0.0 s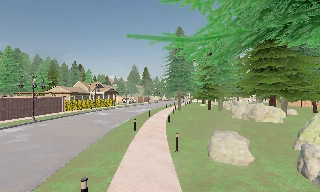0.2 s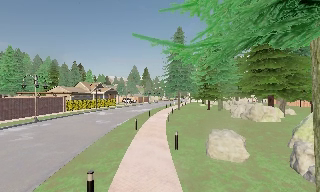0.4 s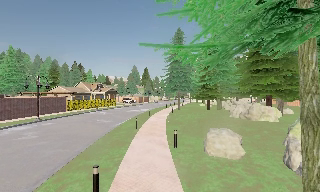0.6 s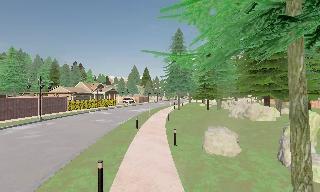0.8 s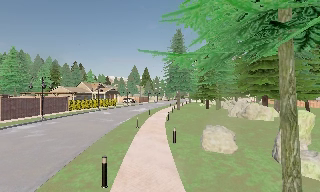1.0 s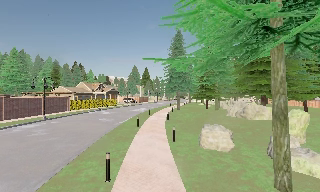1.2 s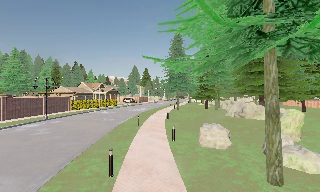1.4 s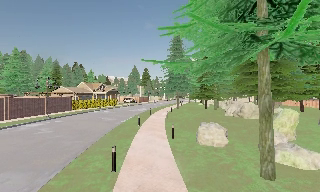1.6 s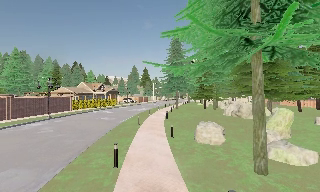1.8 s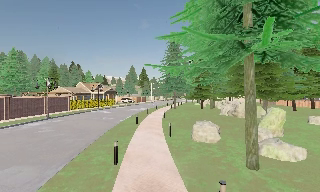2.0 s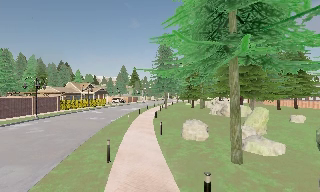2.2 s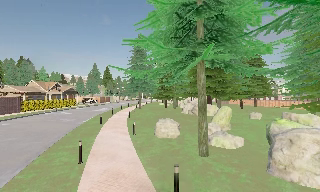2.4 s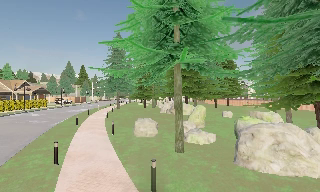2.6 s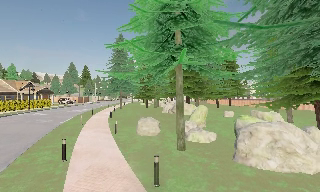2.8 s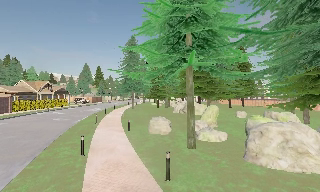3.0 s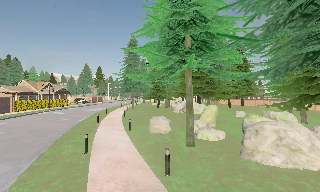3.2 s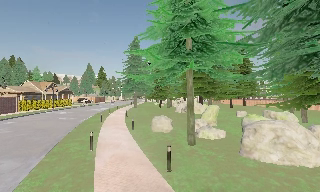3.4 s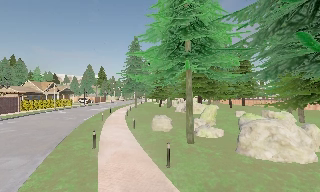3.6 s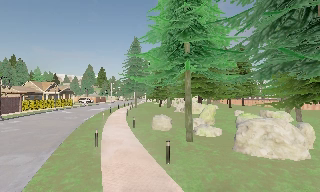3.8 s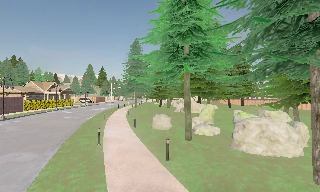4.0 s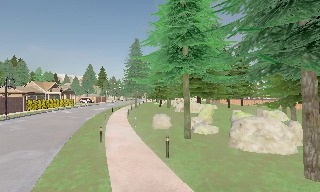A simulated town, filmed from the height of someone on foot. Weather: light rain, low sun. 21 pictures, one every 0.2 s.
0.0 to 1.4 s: The camera travels backward, about 2 m, so what stands in front gets smaller.
1.4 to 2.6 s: The camera pans to its right, which is clockwise from overhead, by about 20 degrees. It travels backward, about 2 m, so what stands in front gets smaller.
2.6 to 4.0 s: The camera travels backward, about 2 m, so what stands in front gets smaller.
The film runs backward here.
